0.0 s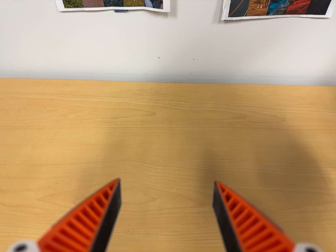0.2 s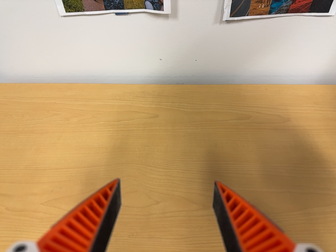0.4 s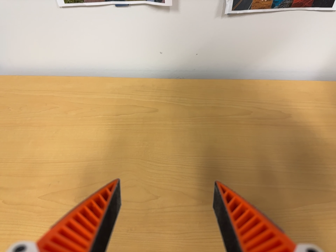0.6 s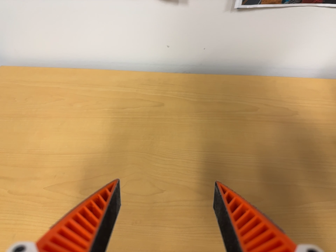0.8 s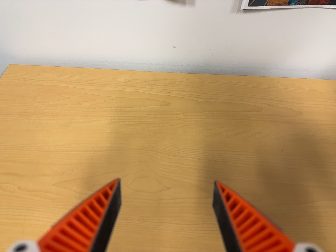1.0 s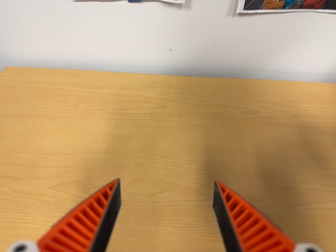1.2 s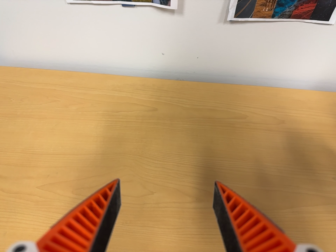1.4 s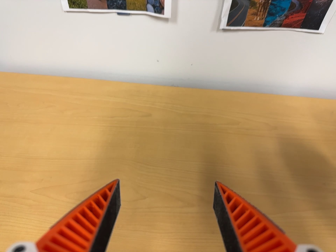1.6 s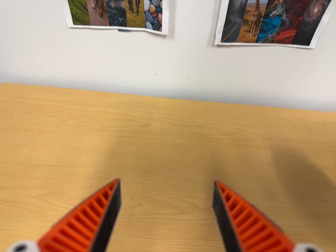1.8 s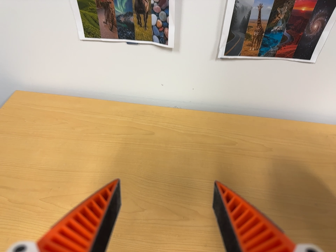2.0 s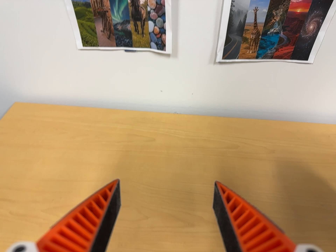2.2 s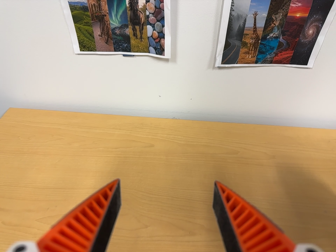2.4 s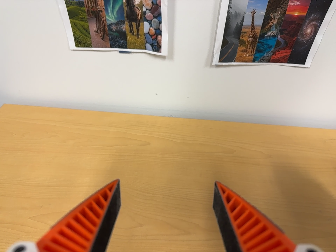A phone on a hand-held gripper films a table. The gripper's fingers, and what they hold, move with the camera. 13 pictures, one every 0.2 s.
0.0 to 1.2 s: The camera shifts only a little, or ends up much as it began.
1.2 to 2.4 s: The camera's aim tips toward the top of its view by about 10 degrees, and the scene shifts downward.
The film runs forward here.
